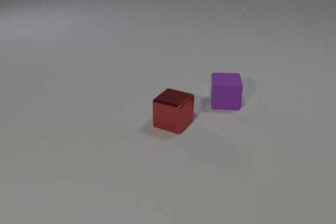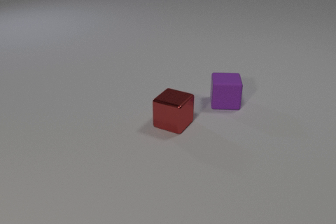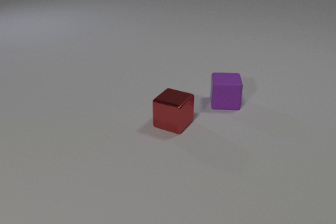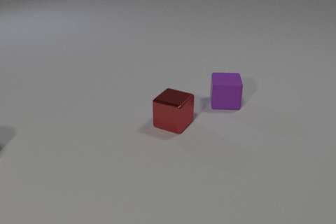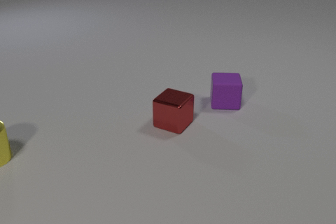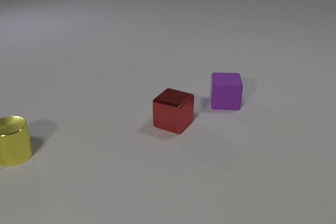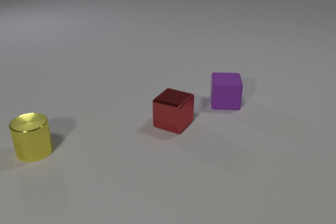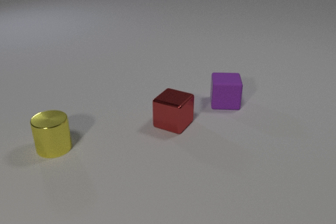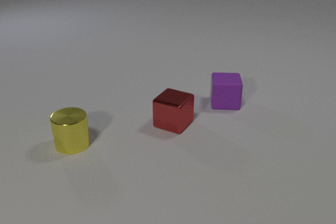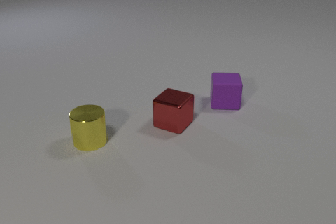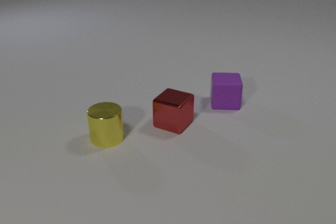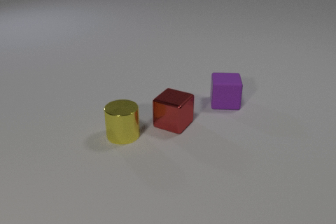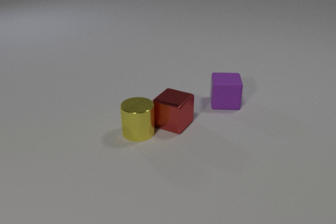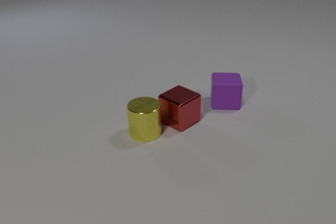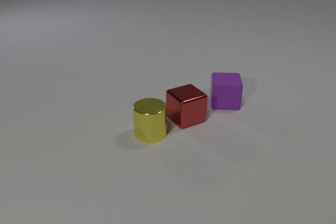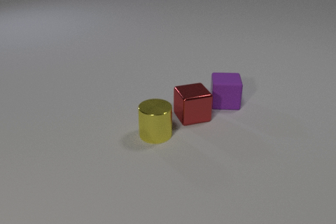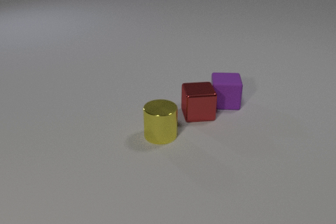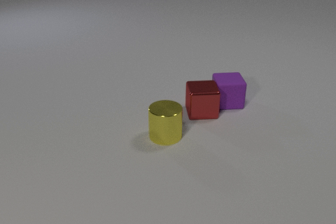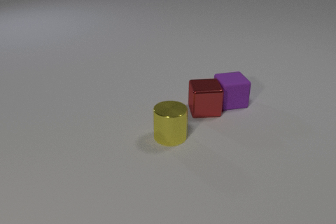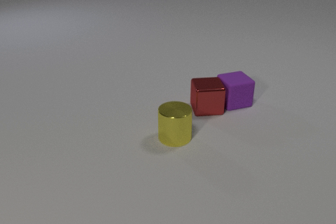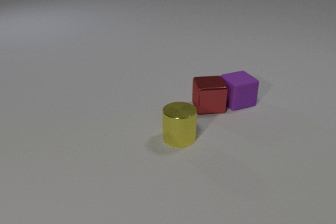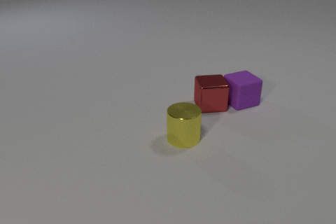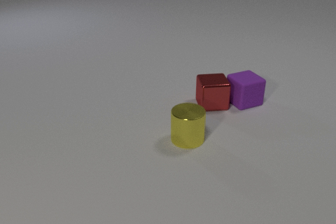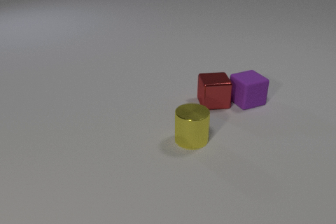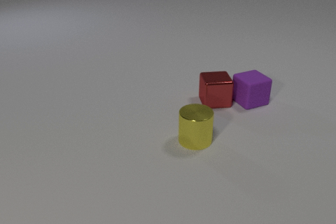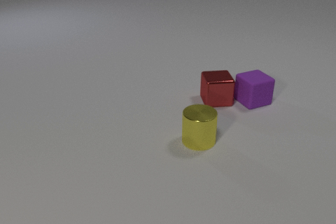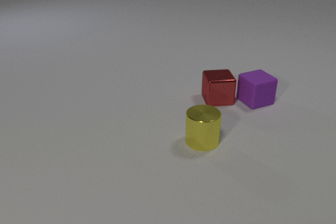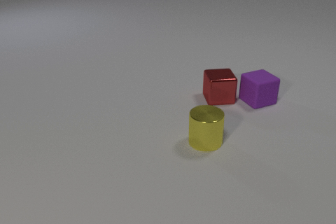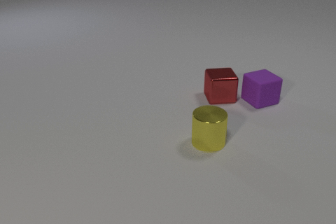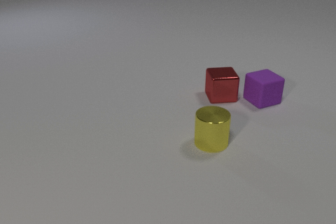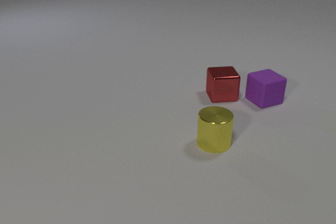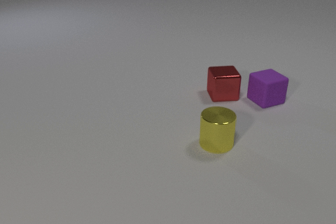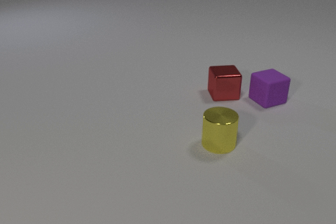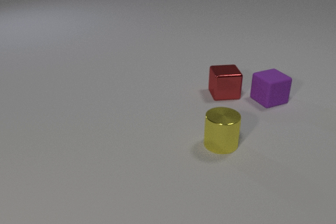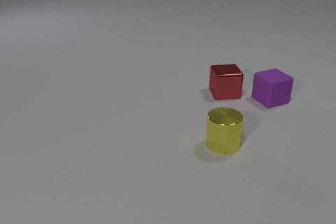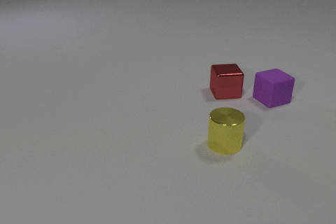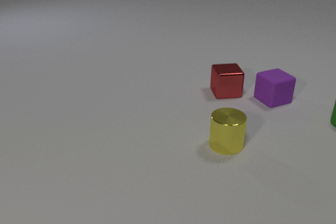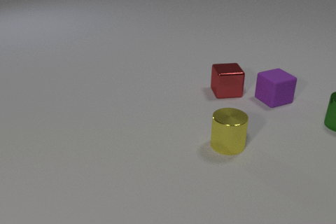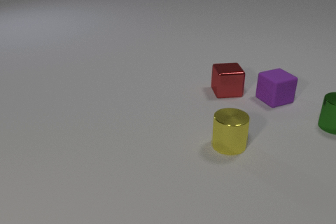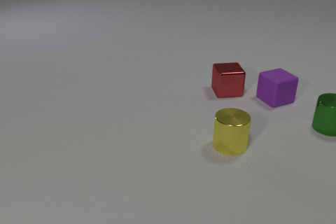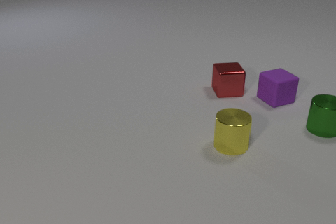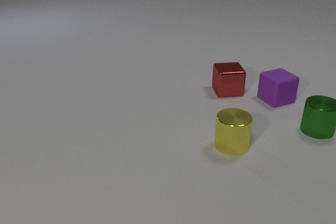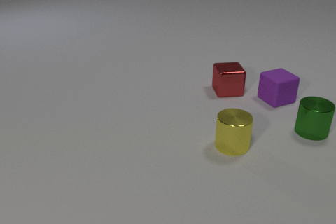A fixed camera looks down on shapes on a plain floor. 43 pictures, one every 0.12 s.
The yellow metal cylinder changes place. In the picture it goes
to the right.
The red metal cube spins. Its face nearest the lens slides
to the left.
0.00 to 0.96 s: The yellow metal cylinder comes in at the left edge, slides to the right.
0.96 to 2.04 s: The yellow metal cylinder slides to the right. The red metal cube slides to the right and away from the camera, spins so that its near face slides to the left, clockwise seen from above. The yellow metal cylinder and the red metal cube collide. The red metal cube and the purple rubber cube collide.
2.04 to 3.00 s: The yellow metal cylinder slides to the right. The red metal cube slides away from the camera and to the right. The purple rubber cube slides to the right, spins counterclockwise seen from above by about 15 degrees, its near face sliding to the right.
3.00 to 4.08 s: The yellow metal cylinder slides to the right. The red metal cube slides away from the camera and to the right. The purple rubber cube slides to the right and away from the camera.
4.08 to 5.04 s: The yellow metal cylinder slides to the right. The red metal cube slides away from the camera. The green metal cylinder comes in at the right edge, slides to the left and toward the camera. The purple rubber cube slides to the right.
Are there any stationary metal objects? no.
What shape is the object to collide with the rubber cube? cube.
What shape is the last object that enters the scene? cylinder.
